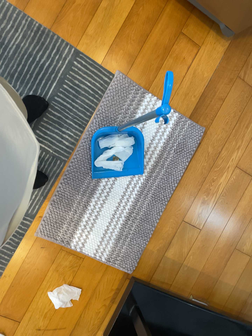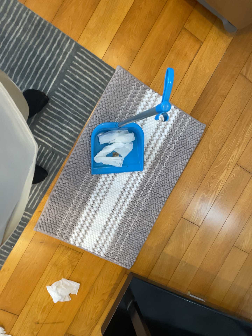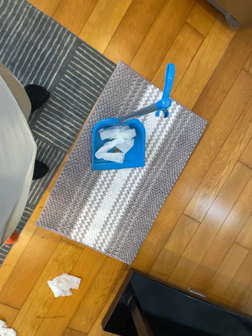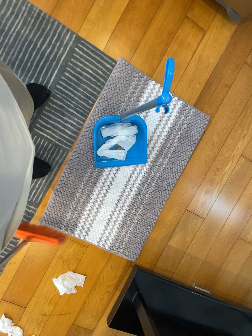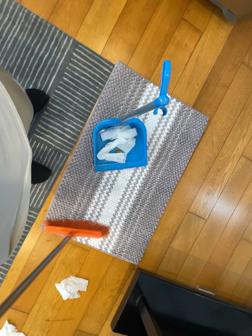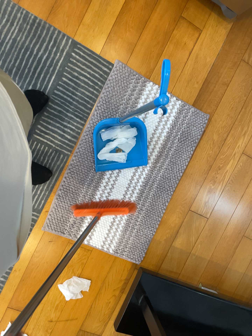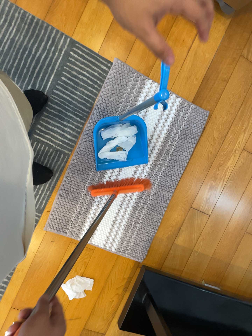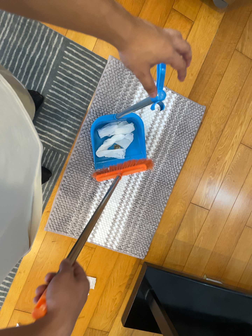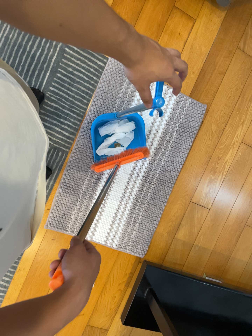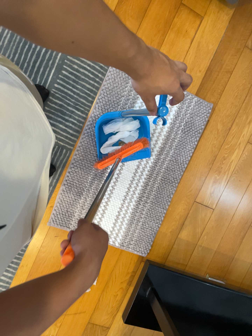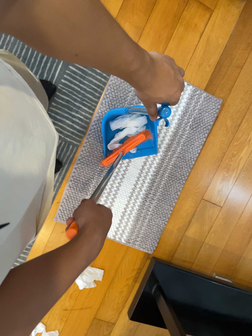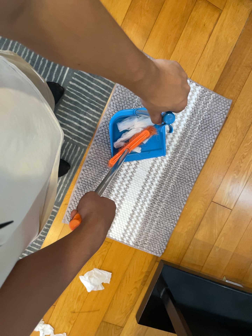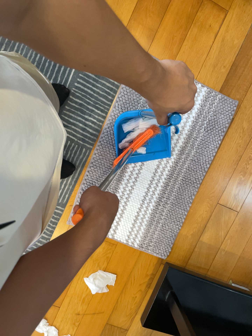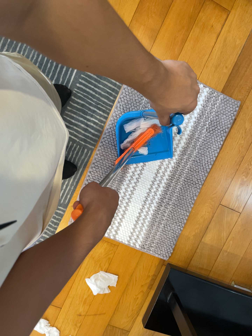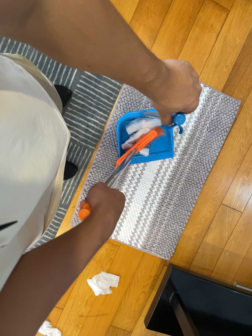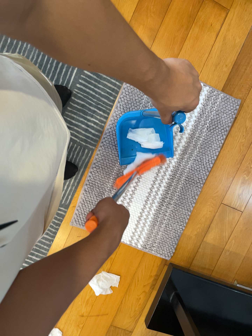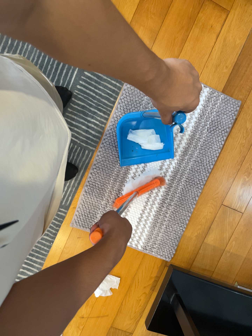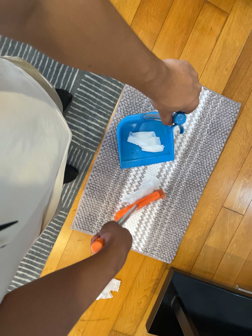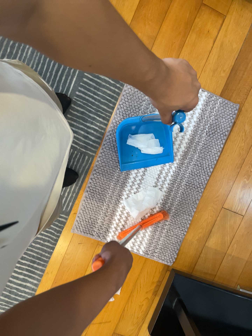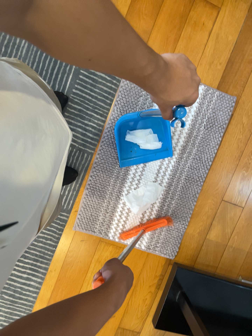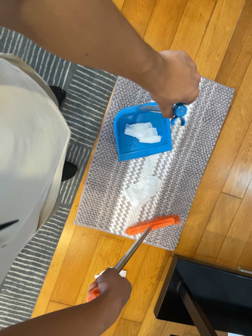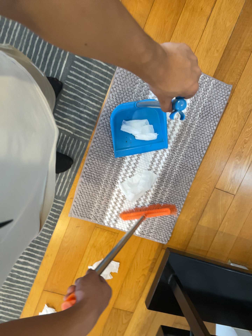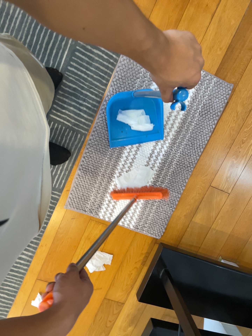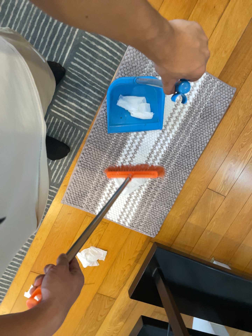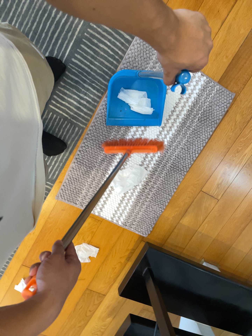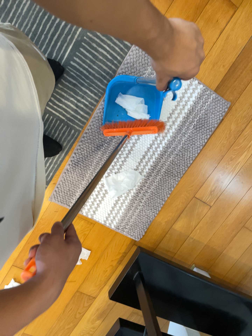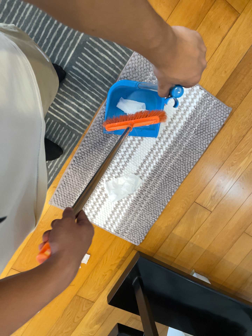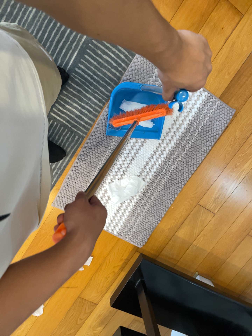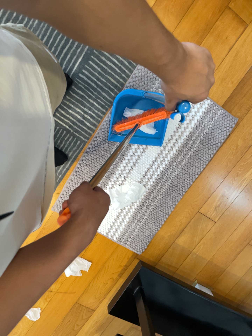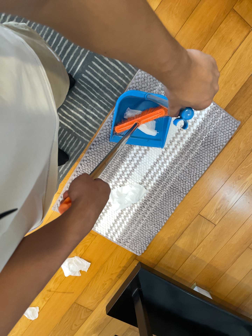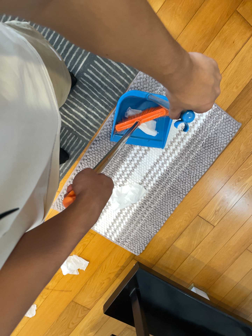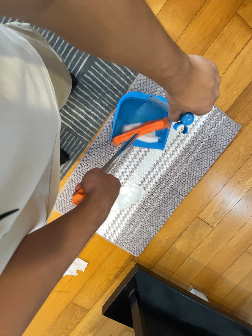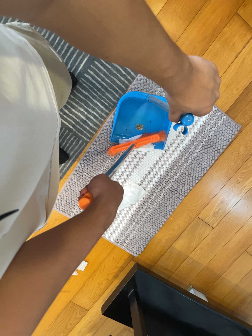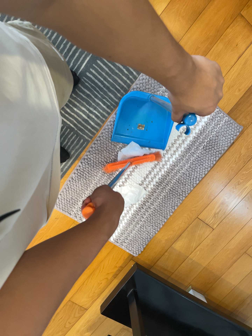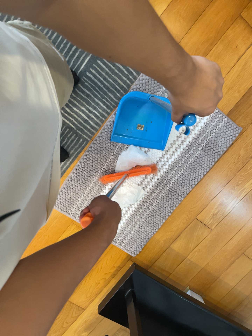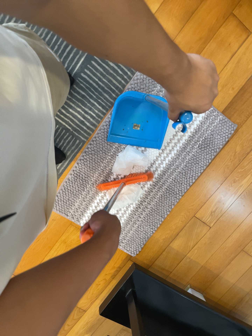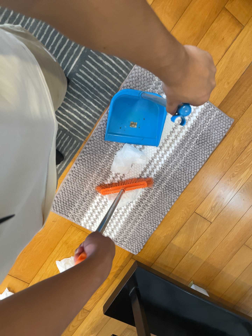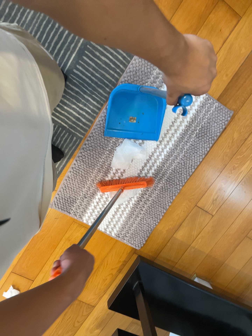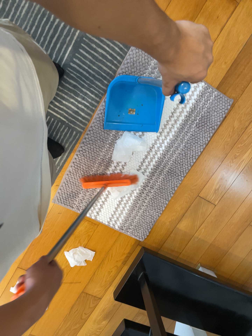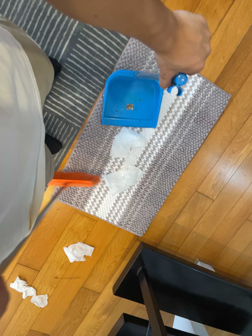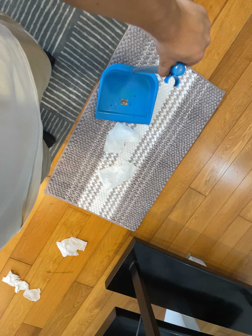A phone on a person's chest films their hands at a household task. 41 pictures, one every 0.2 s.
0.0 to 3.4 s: The camera shifts only a little, or ends up much as it began.
3.4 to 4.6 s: The camera travels toward the top of its view, about 8 cm. Its aim tips toward the bottom of its view by about 10 degrees.
4.6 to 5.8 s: The camera travels toward the top of its view, about 7 cm, so close, fixed things drift downward. It rolls about its line of sight by about 10 degrees, and the scene rotates clockwise.
5.8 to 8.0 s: The camera shifts only a little, or ends up much as it began.
The film runs backward here.
